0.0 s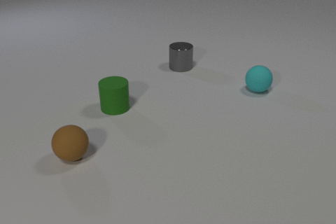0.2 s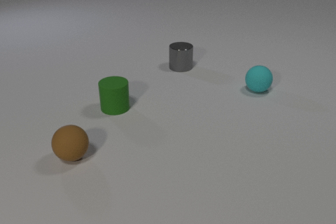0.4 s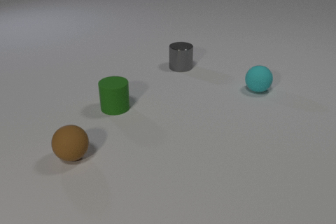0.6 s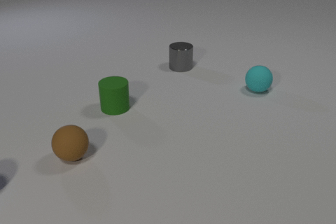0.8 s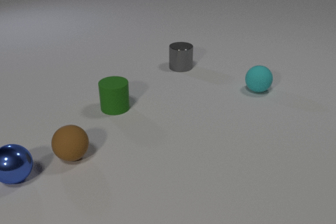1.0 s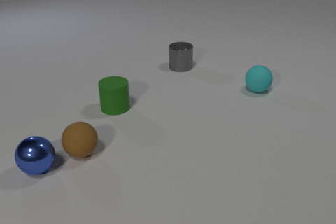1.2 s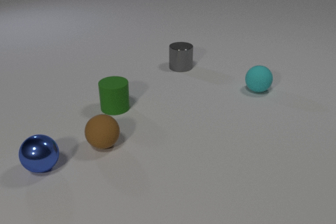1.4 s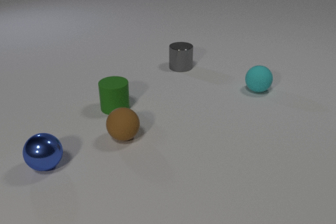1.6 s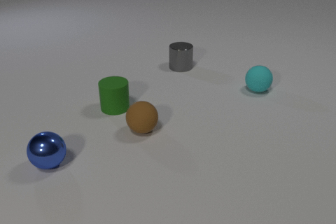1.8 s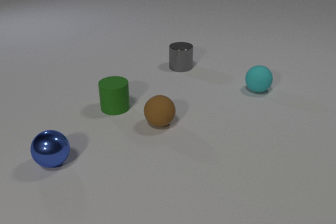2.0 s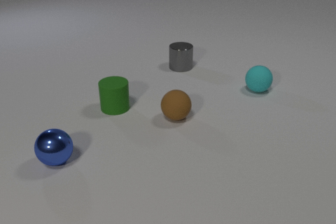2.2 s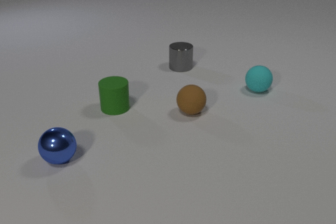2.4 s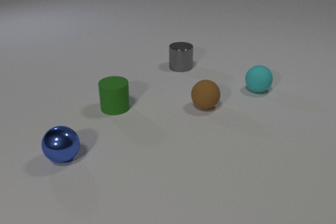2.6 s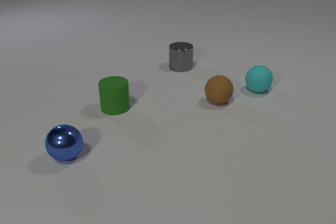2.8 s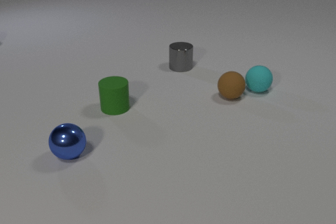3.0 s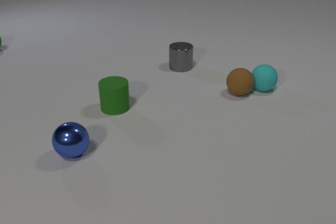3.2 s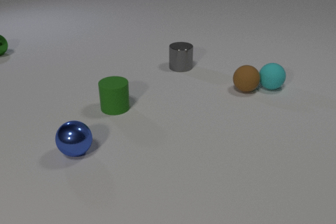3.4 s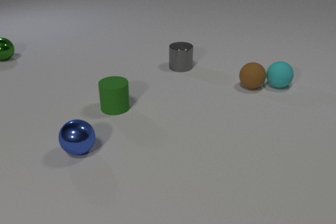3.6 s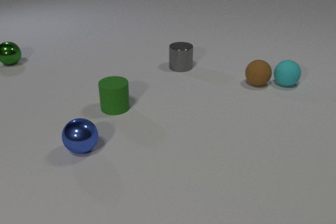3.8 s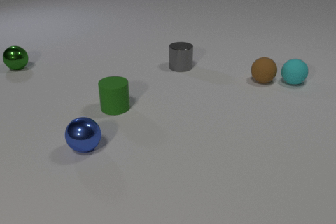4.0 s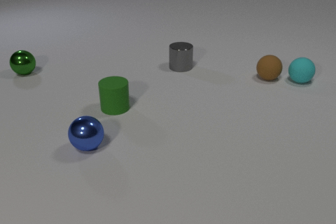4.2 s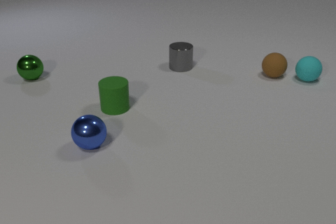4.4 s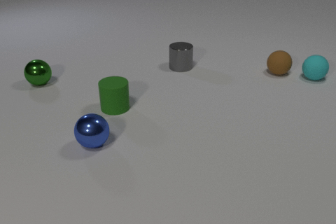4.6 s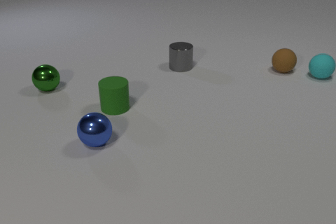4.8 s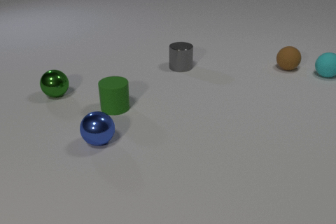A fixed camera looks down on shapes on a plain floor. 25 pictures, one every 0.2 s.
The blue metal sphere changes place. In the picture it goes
to the right.
0.0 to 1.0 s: The blue metal sphere comes in at the left edge, rolls to the right. The brown rubber sphere rolls to the right. The blue metal sphere and the brown rubber sphere collide.
1.0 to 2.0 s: The blue metal sphere rolls to the right and away from the camera. The brown rubber sphere rolls to the right and away from the camera.
2.0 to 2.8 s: The blue metal sphere rolls to the right. The brown rubber sphere rolls to the right and away from the camera.
2.8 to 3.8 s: The blue metal sphere rolls to the right and away from the camera. The brown rubber sphere rolls away from the camera and to the right. The cyan rubber sphere rolls to the right and away from the camera. The green metal sphere comes in at the left edge, rolls toward the camera. The brown rubber sphere and the cyan rubber sphere collide.
3.8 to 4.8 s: The blue metal sphere rolls to the right and away from the camera. The brown rubber sphere rolls away from the camera and to the right. The cyan rubber sphere rolls to the right and away from the camera. The green metal sphere rolls toward the camera and to the right.
What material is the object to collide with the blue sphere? rubber.
Are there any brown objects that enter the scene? no.
How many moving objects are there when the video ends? 4.
